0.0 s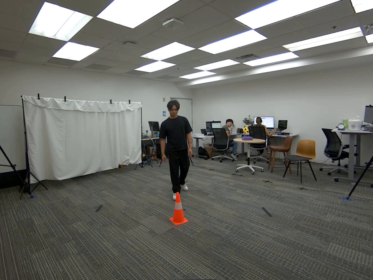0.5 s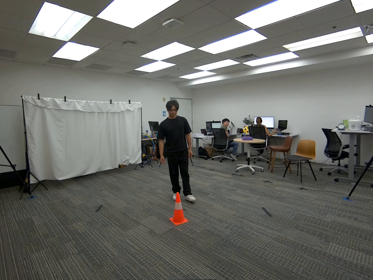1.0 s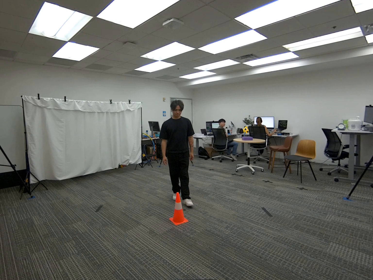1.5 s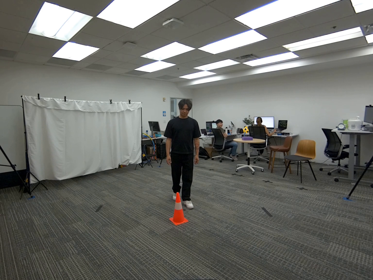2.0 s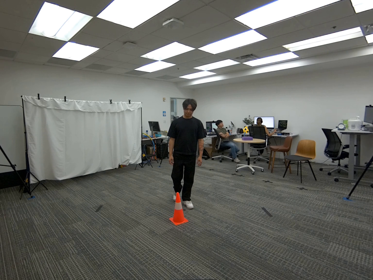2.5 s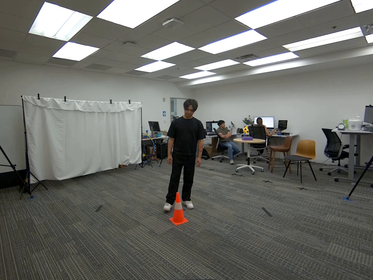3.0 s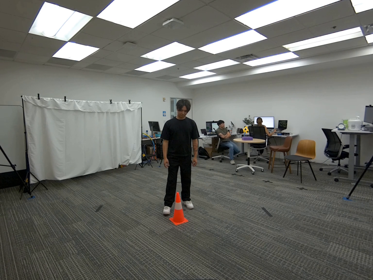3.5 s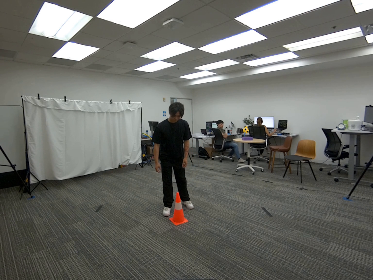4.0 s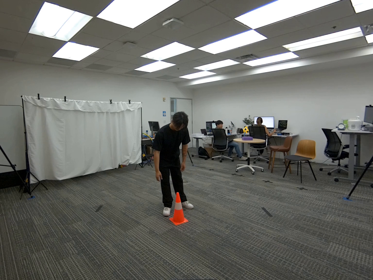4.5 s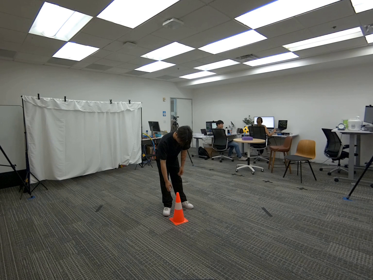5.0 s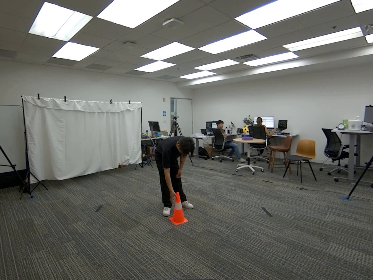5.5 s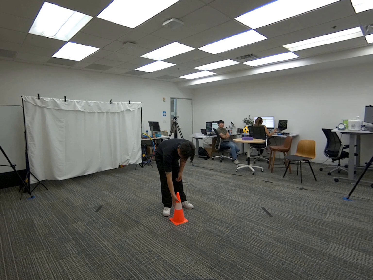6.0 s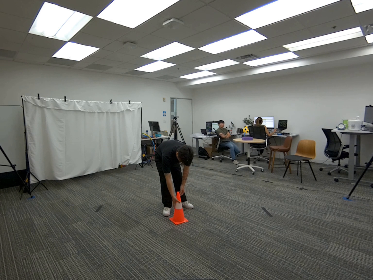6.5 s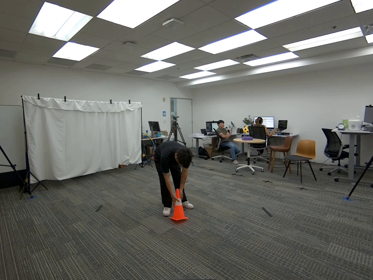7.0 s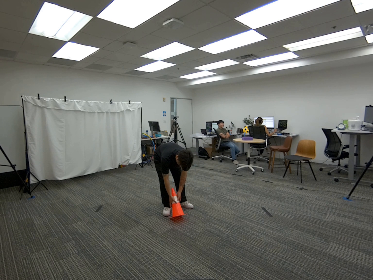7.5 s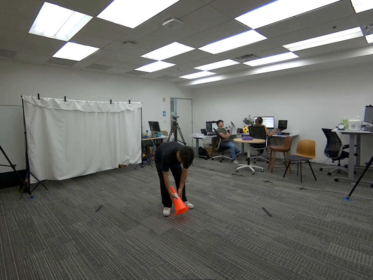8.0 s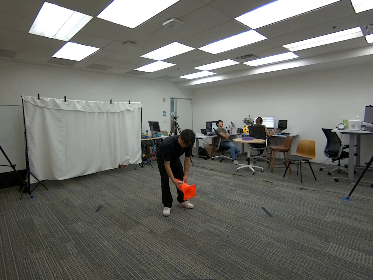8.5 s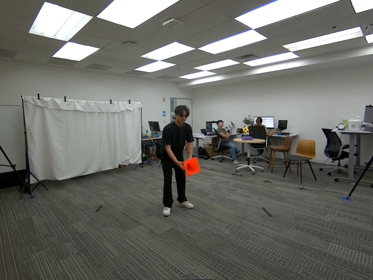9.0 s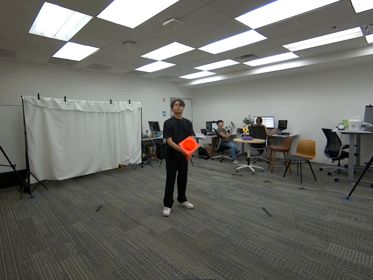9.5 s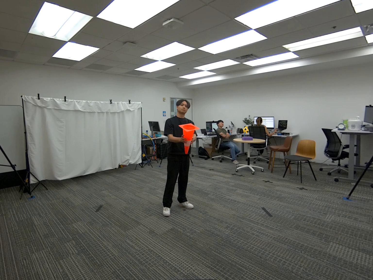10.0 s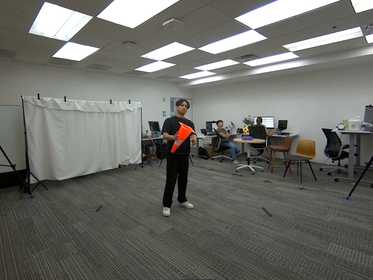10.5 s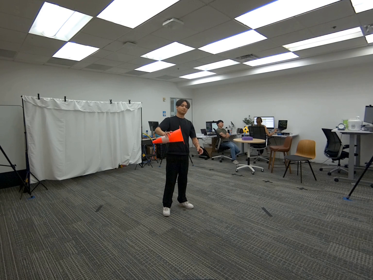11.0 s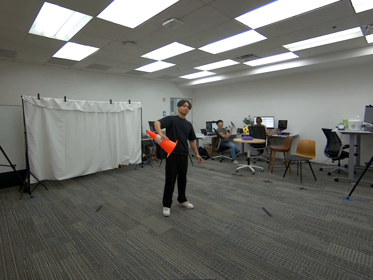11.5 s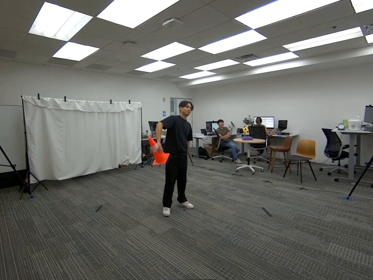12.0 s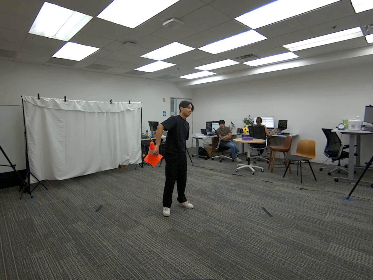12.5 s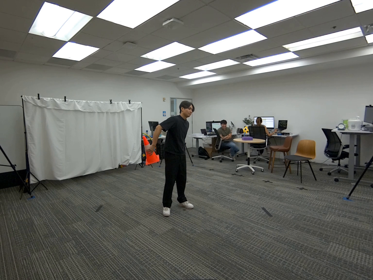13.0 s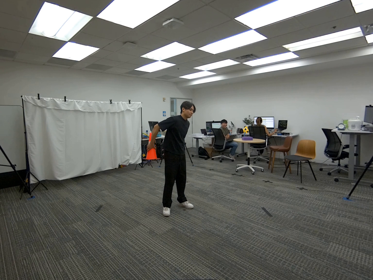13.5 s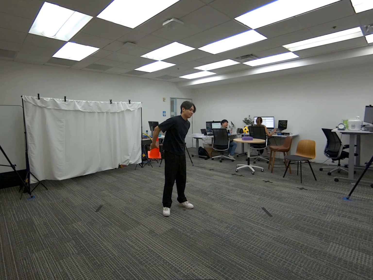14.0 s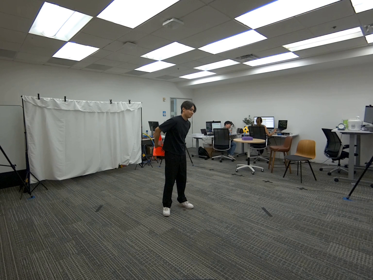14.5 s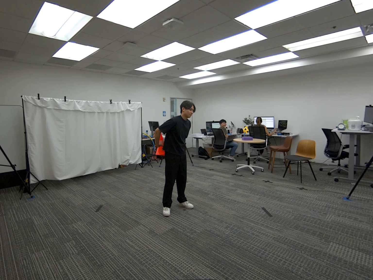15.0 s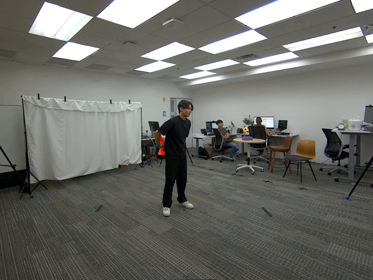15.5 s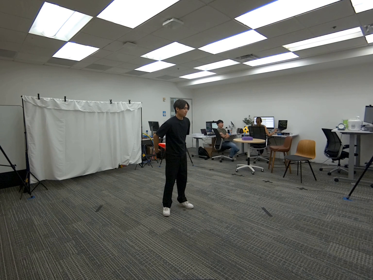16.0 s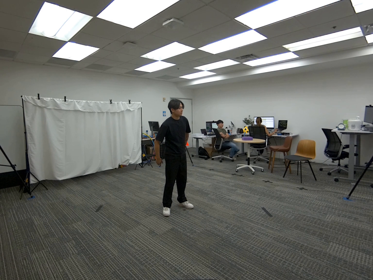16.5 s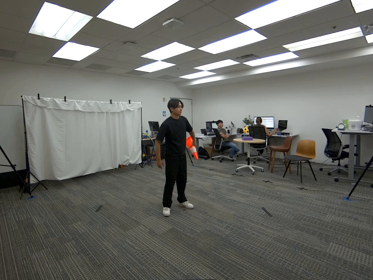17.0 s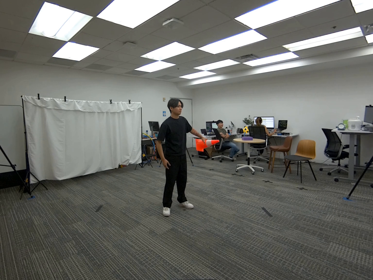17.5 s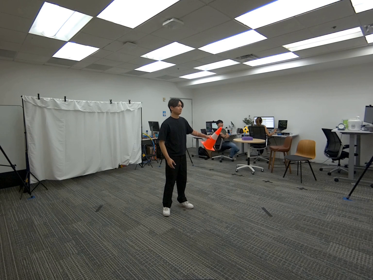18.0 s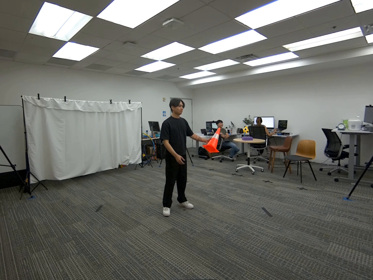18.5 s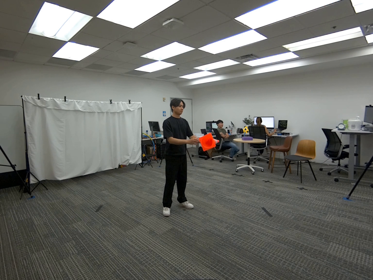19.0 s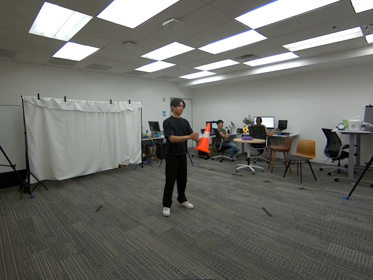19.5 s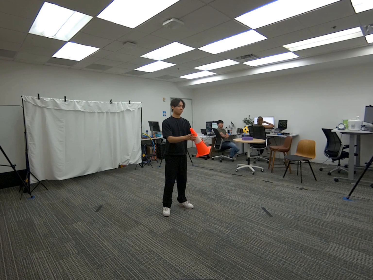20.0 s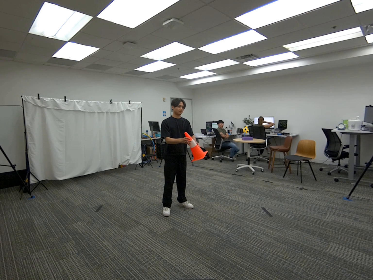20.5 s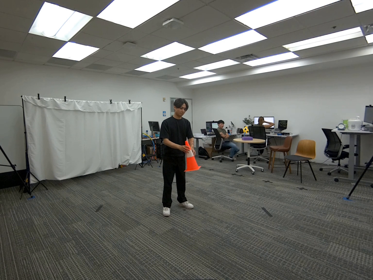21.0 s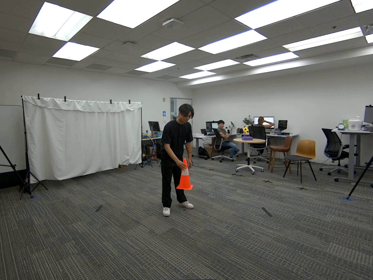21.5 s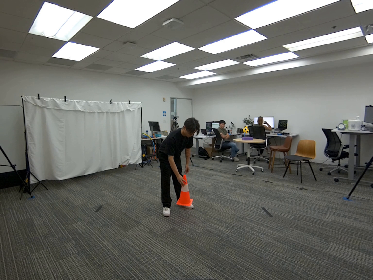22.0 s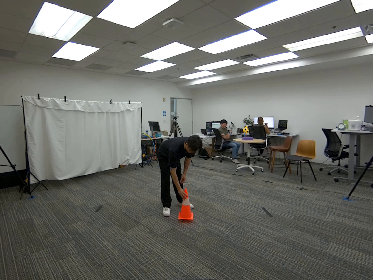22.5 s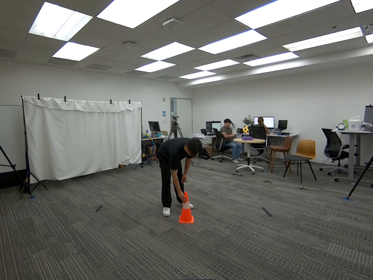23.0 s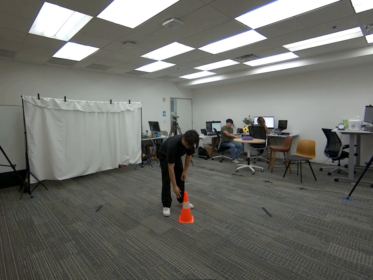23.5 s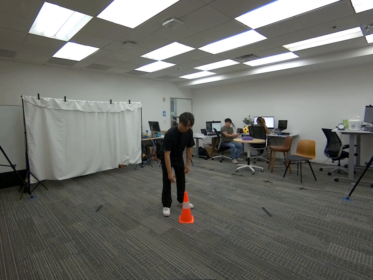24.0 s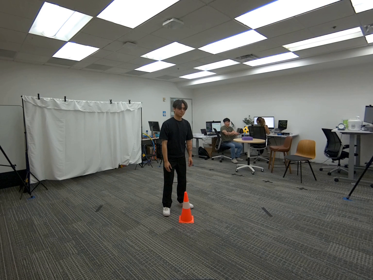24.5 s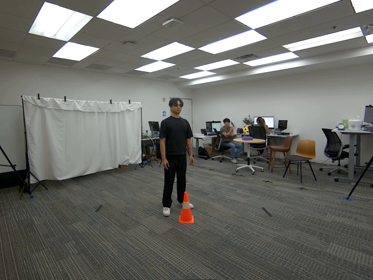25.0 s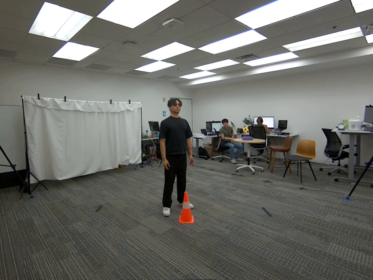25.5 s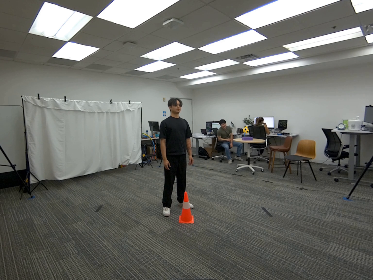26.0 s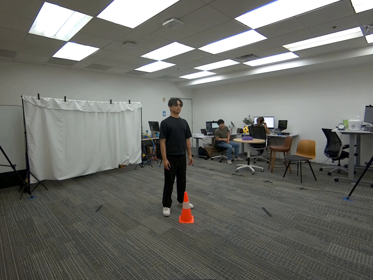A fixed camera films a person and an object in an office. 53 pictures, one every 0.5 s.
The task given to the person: Walk to the traffic cone on the ground, pick up the cone with both hands and rotate the cone around your body. Place cone back on the ground when finish.
